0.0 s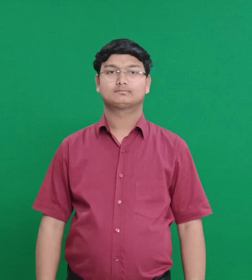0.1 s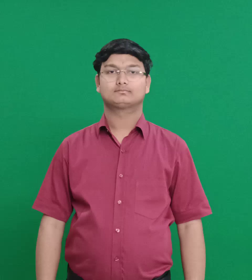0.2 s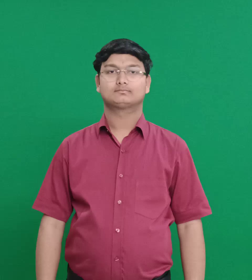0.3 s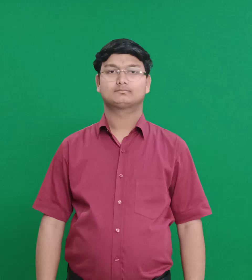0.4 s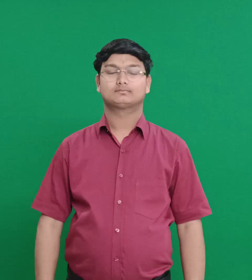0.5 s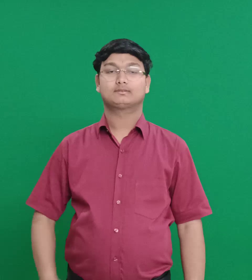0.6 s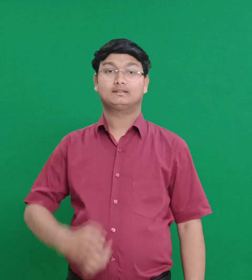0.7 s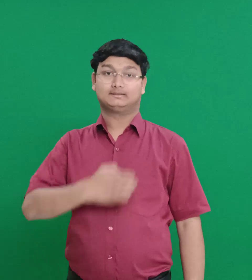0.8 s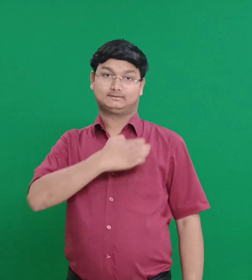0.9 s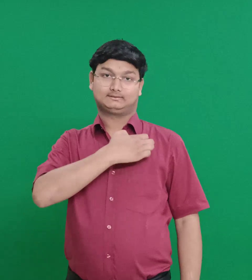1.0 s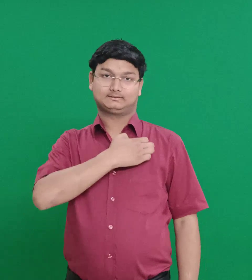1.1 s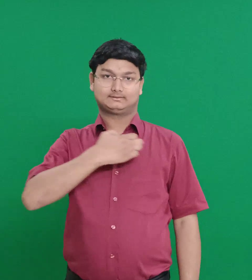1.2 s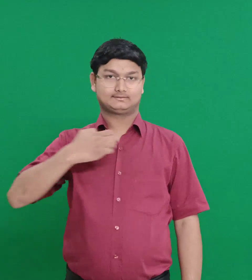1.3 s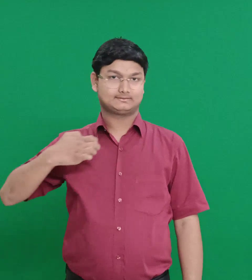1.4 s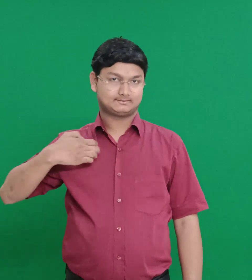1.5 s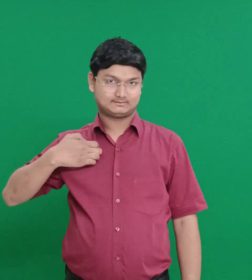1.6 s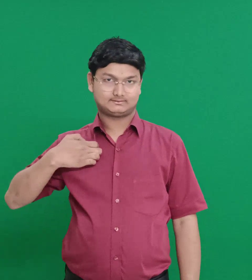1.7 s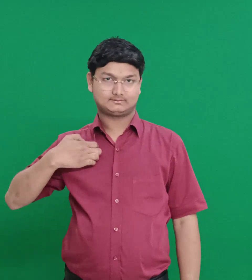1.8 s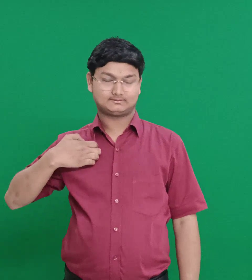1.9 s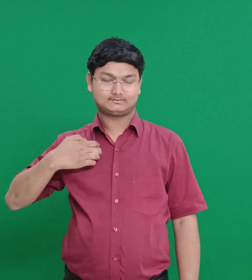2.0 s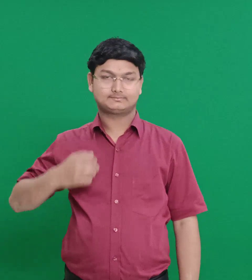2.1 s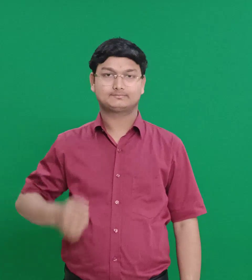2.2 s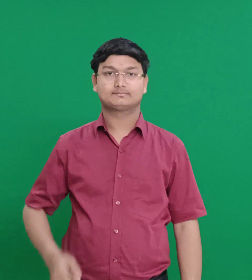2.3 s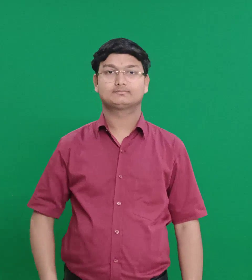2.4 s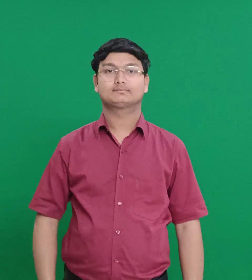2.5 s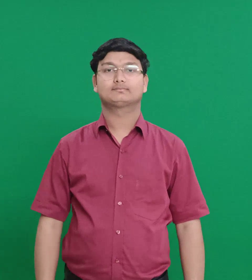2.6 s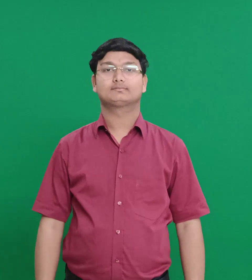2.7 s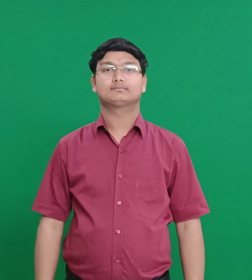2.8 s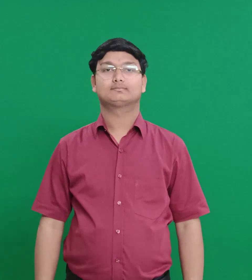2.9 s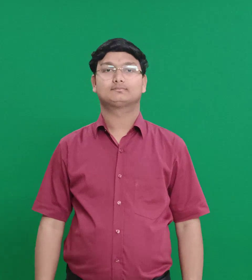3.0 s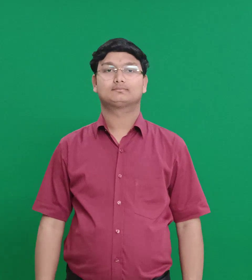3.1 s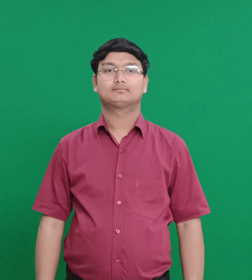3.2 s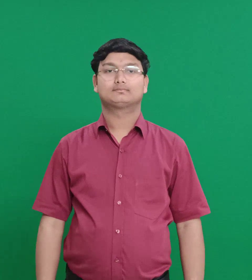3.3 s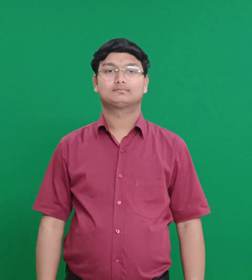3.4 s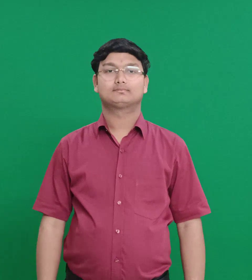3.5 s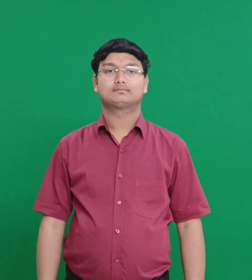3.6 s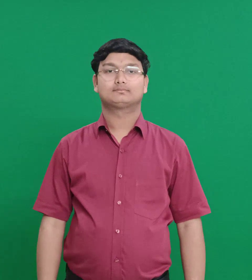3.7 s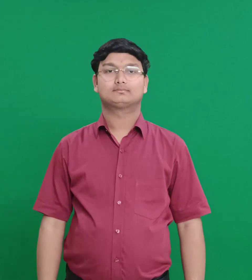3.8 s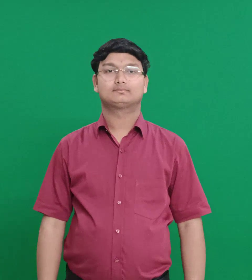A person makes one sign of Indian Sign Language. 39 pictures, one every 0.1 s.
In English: ephrathite
